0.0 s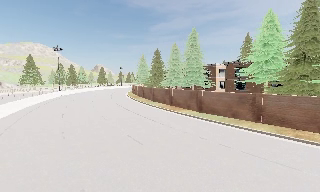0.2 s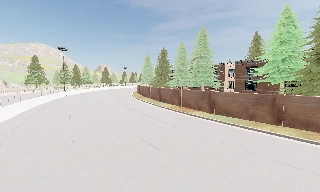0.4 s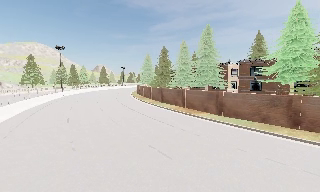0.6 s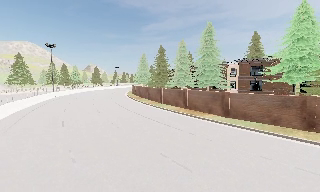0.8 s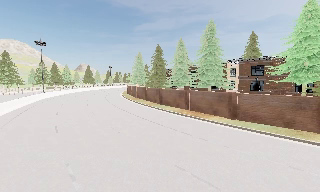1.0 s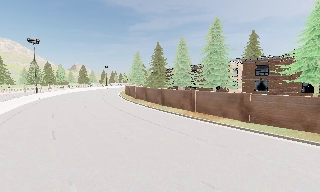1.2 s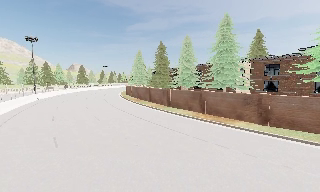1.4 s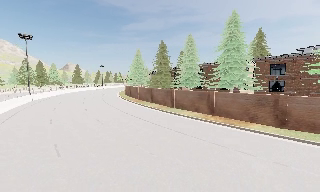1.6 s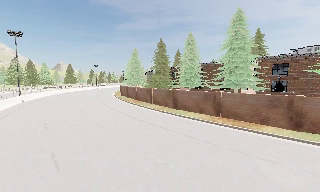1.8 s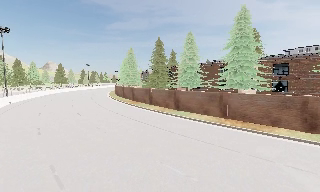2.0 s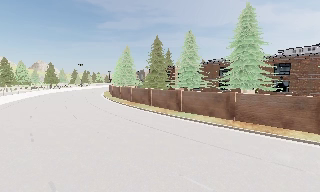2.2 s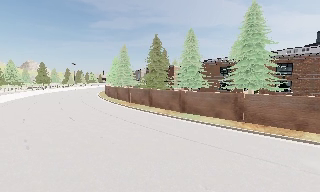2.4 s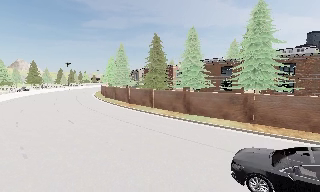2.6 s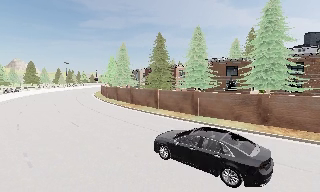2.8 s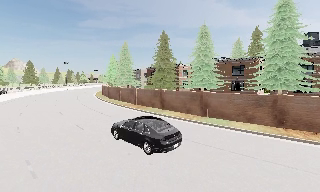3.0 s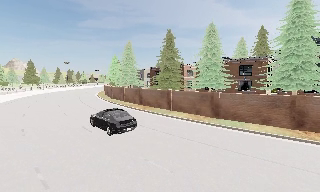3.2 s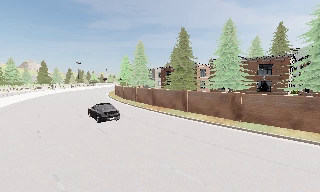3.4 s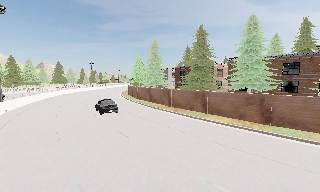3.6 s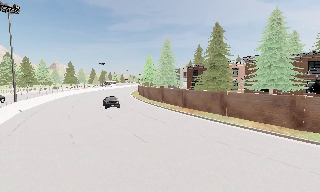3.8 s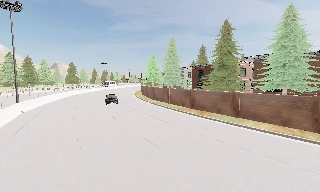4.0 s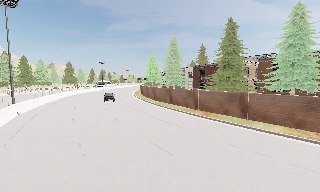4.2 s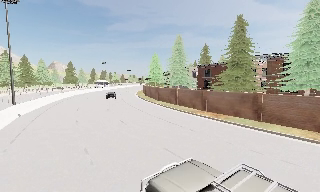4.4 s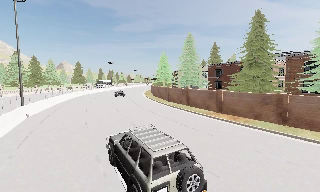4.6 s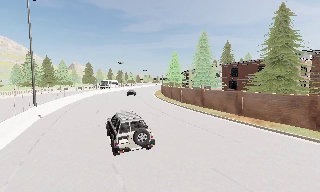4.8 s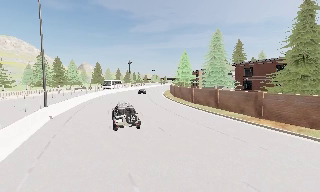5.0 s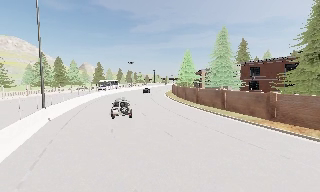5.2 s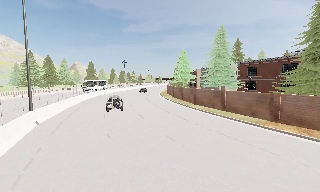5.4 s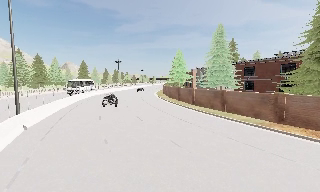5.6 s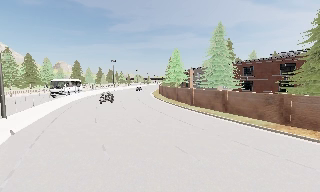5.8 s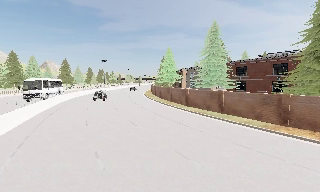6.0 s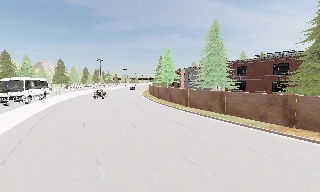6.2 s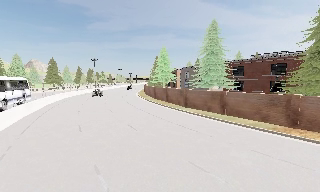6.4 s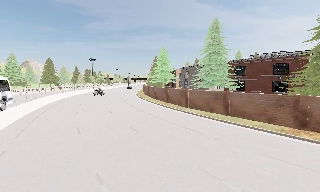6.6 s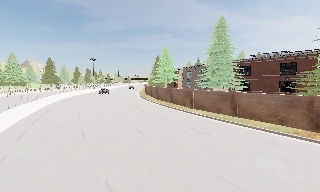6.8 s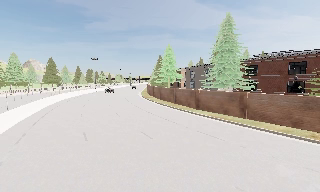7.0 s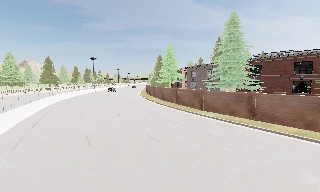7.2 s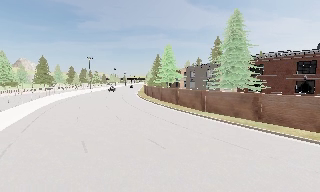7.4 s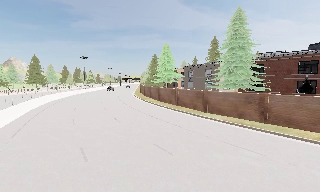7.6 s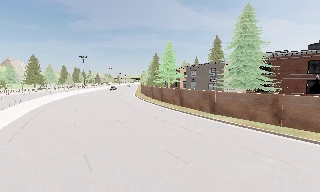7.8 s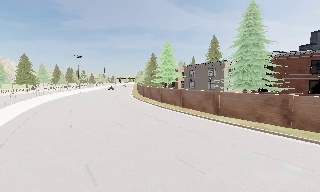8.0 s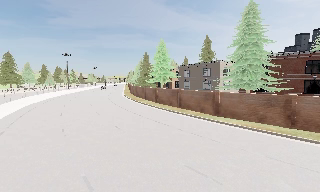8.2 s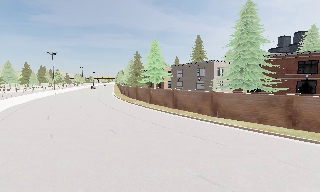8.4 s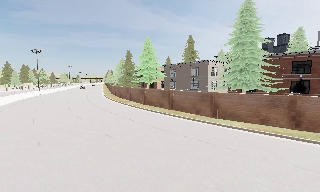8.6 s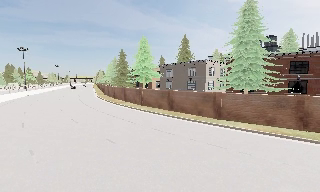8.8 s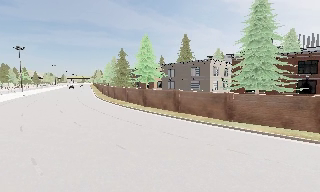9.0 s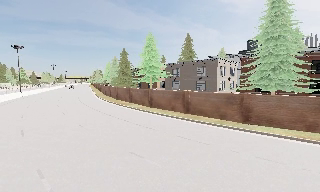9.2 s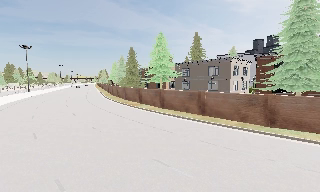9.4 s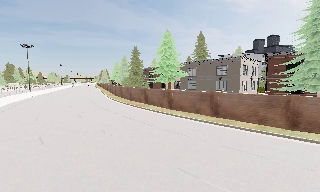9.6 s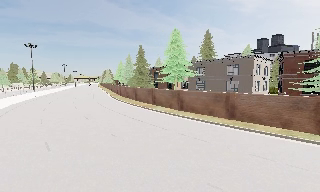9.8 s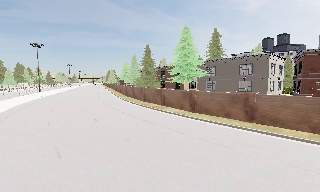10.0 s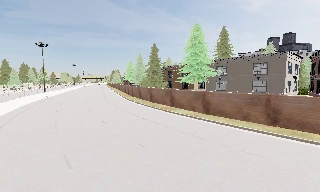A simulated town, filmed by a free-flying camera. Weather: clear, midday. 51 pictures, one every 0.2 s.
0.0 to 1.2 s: The camera travels forward and to its left, about 8 m, so what stands in front looms larger.
1.2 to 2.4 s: The camera pans to its right, which is clockwise from overhead, by about 15 degrees. It travels to its left and forward, about 8 m, so close, fixed things drift to the right.
2.4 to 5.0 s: The scene slides to the right, as the camera pans about 15 degrees to its left. It travels forward and to its left, about 14 m, so what stands in front looms larger.
5.0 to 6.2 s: The camera pans to its right, which is clockwise from overhead, by about 15 degrees. It travels forward and to its left, about 5 m, so what stands in front looms larger.
6.2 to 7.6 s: The camera travels forward and to its left, about 6 m, so what stands in front looms larger.
7.6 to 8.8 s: The camera pans to its right, which is clockwise from overhead, by about 15 degrees. It travels to its left and forward, about 7 m.
8.8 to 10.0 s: The camera travels to its left and forward, about 8 m, so close, fixed things drift to the right.
The film runs forward here.
